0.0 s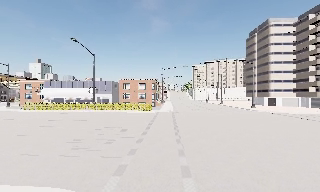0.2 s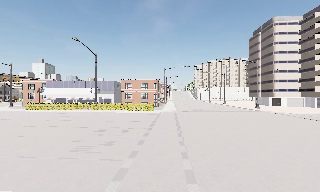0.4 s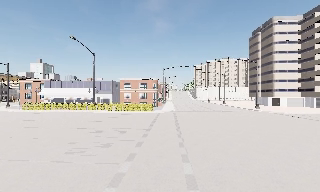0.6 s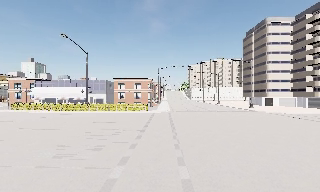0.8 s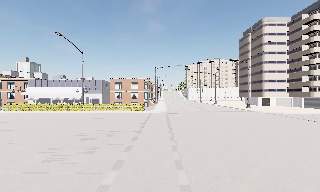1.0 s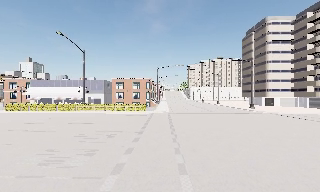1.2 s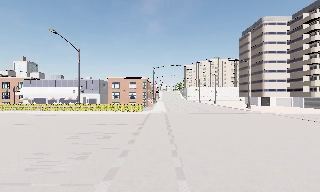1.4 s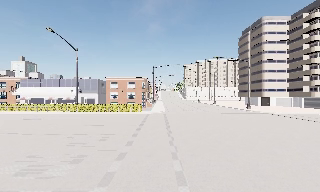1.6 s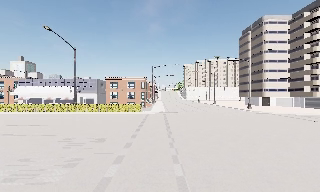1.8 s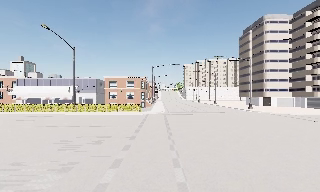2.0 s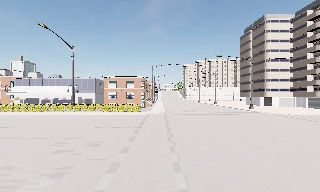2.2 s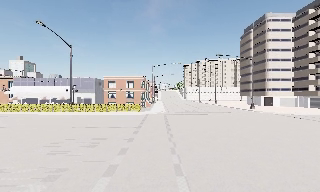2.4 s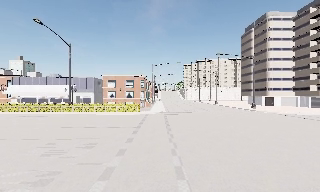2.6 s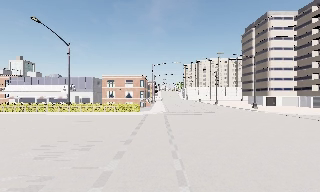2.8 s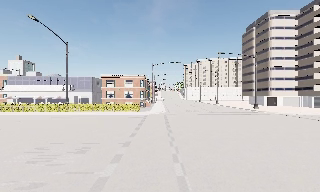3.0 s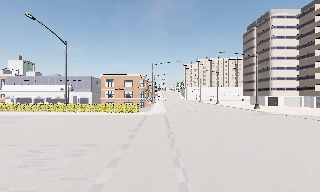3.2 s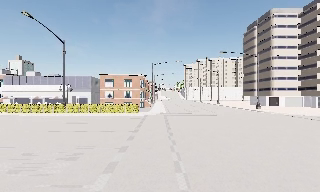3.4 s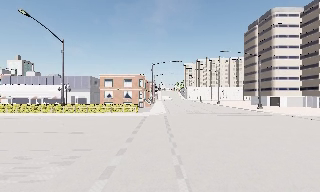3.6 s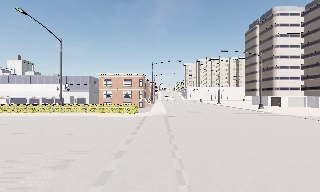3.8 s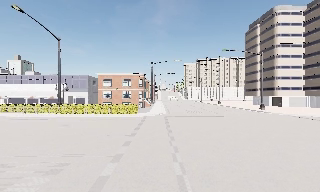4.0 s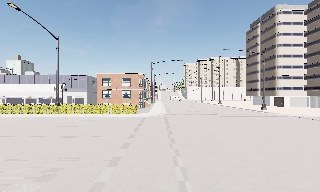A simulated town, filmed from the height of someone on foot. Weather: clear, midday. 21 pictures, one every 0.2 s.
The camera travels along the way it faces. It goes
forward.
0.0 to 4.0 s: The camera travels forward, about 8 m, so what stands in front looms larger.
The film runs forward here.
